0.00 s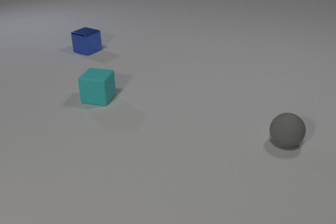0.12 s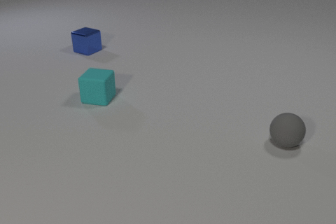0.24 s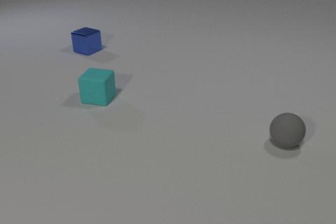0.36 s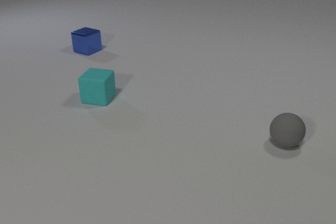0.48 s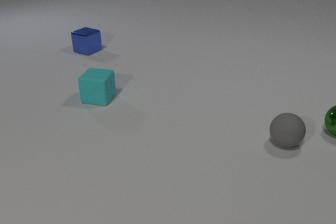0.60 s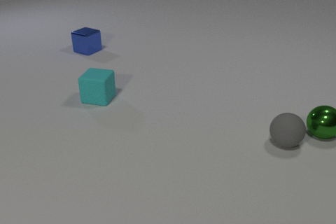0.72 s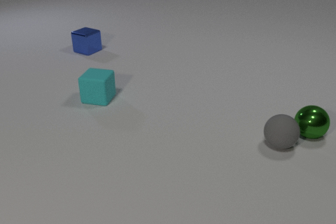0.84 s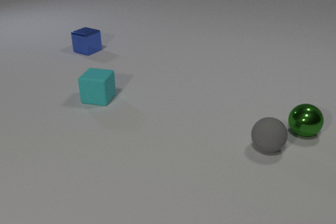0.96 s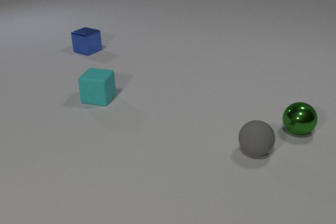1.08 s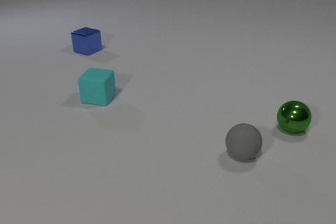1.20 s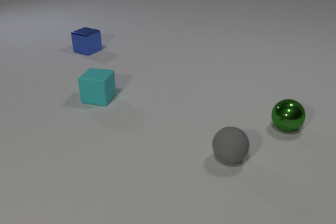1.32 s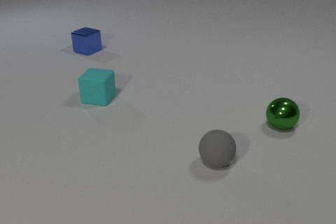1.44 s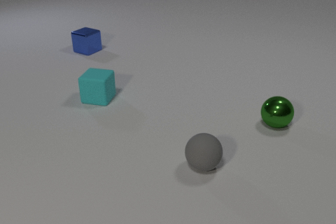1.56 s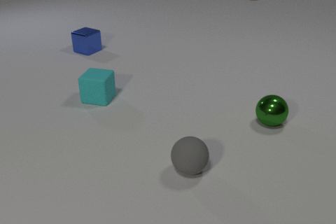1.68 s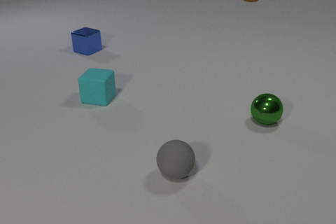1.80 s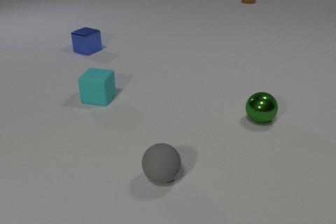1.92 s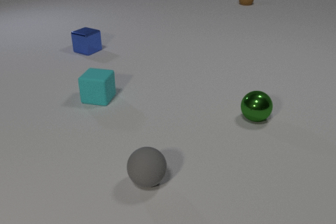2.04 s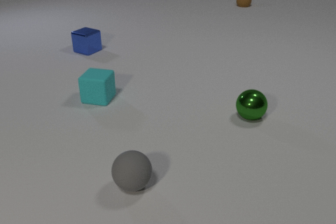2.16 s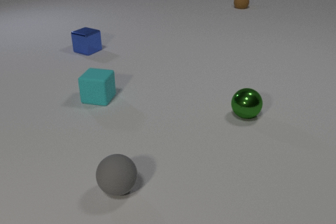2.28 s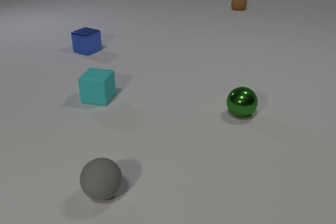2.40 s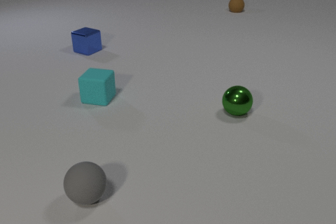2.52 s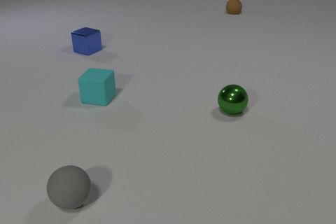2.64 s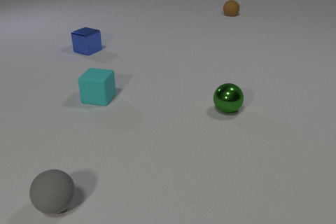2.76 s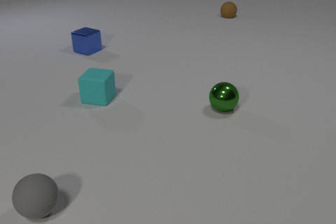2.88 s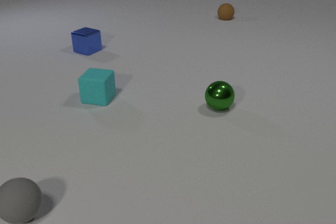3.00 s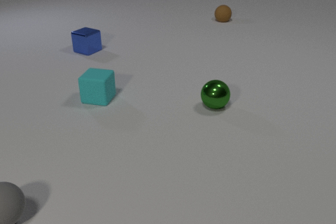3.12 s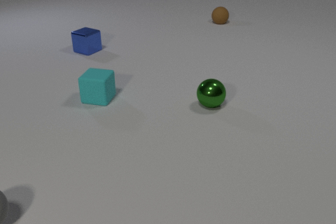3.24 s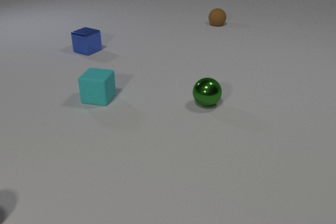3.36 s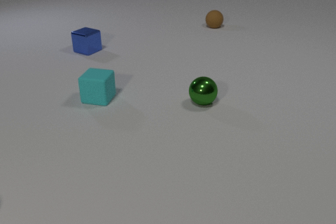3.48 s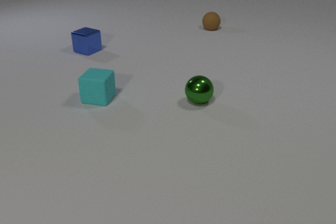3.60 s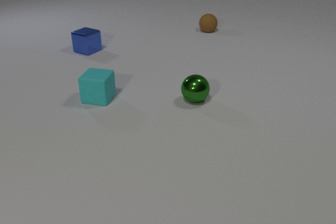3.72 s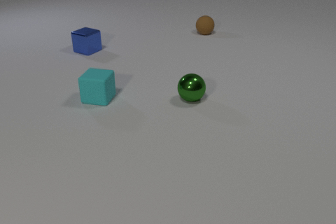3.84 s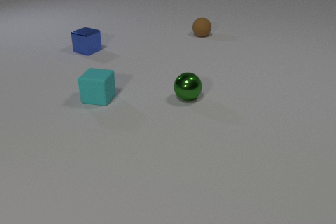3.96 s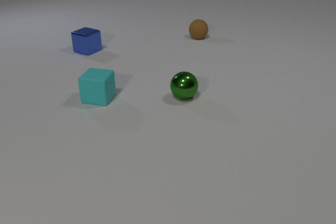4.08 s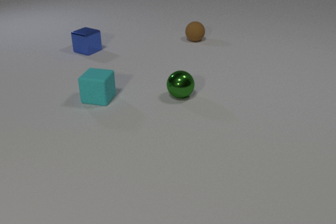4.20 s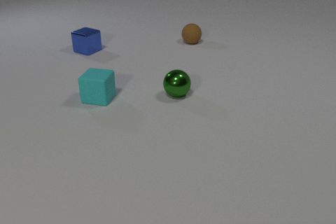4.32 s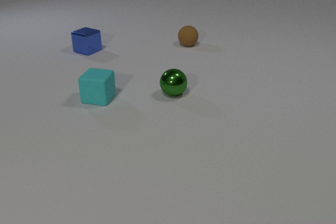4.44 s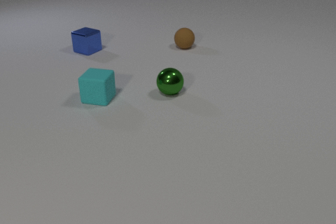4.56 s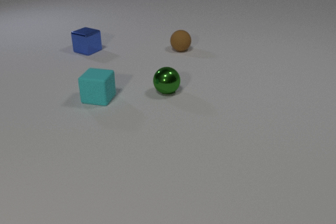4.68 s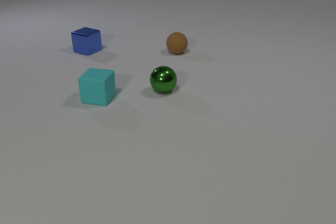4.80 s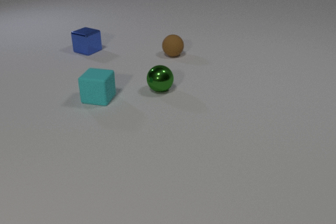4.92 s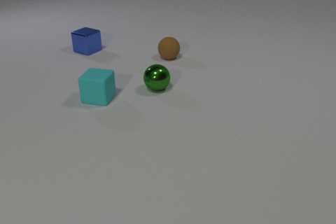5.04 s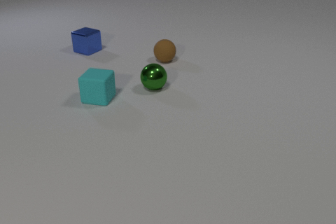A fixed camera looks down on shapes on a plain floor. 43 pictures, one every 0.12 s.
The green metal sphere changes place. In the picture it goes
to the left.
The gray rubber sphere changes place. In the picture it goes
to the left.
0.00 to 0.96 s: The green metal sphere comes in at the right edge, rolls to the left. The gray rubber sphere rolls to the left and toward the camera. The green metal sphere and the gray rubber sphere collide.
0.96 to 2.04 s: The green metal sphere rolls to the left. The gray rubber sphere rolls to the left and toward the camera. The brown rubber sphere comes in at the top edge, rolls toward the camera.
2.04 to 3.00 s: The green metal sphere rolls to the left and away from the camera. The gray rubber sphere rolls to the left. The brown rubber sphere rolls toward the camera.
3.00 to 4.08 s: The green metal sphere rolls to the left and away from the camera. The gray rubber sphere rolls to the left, leaves at the left edge. The brown rubber sphere rolls toward the camera and to the left.
4.08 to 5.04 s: The green metal sphere rolls to the left and away from the camera. The brown rubber sphere rolls toward the camera and to the left.
Are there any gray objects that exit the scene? yes.
What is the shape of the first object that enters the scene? sphere.
What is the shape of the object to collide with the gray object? sphere.
